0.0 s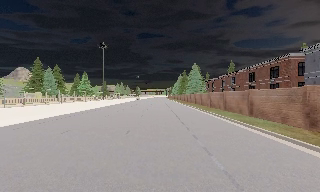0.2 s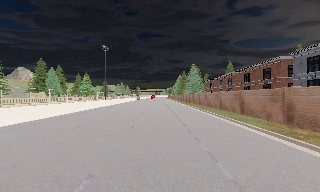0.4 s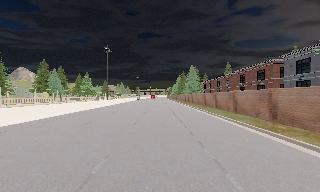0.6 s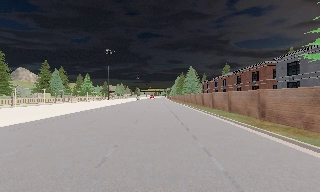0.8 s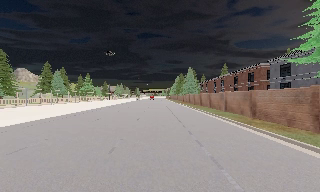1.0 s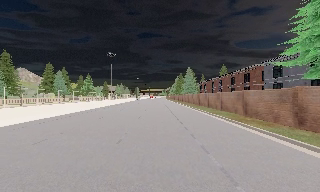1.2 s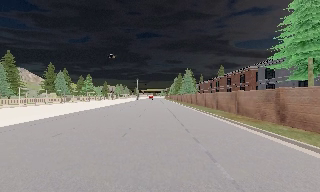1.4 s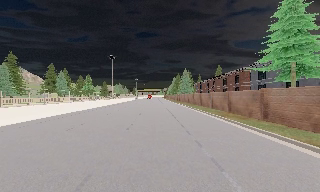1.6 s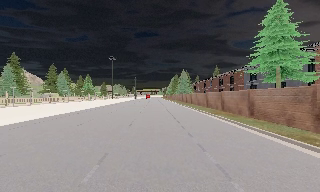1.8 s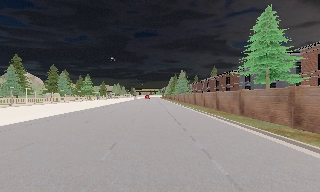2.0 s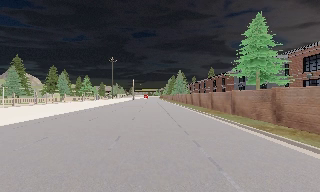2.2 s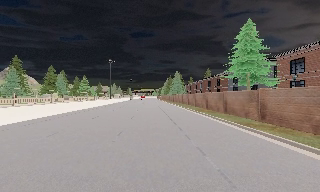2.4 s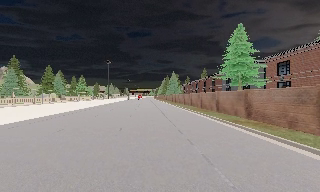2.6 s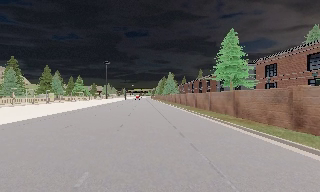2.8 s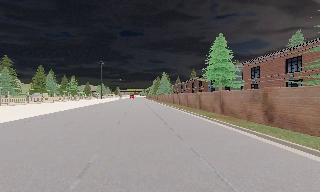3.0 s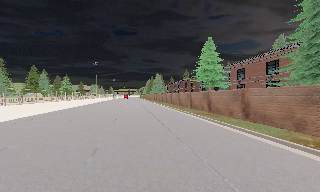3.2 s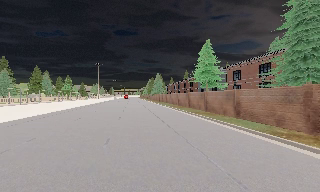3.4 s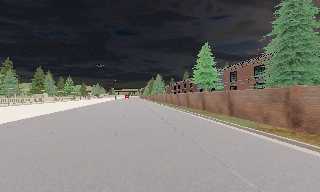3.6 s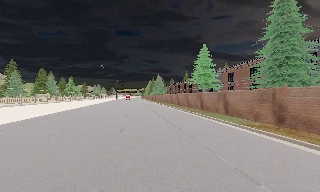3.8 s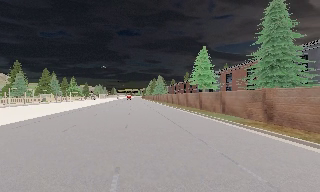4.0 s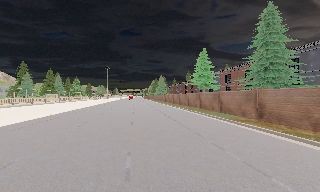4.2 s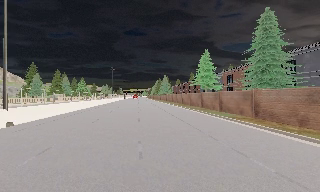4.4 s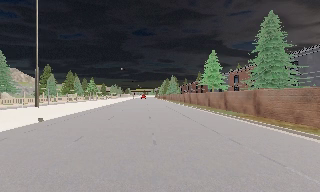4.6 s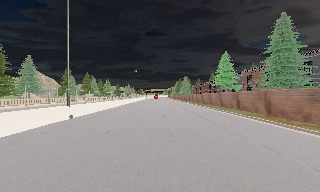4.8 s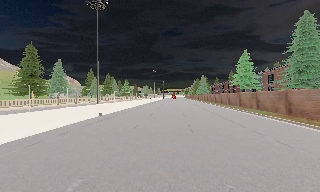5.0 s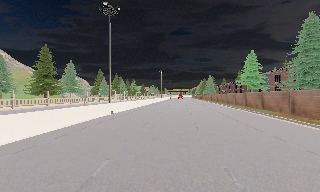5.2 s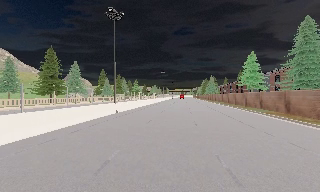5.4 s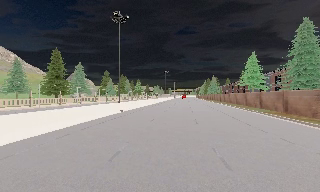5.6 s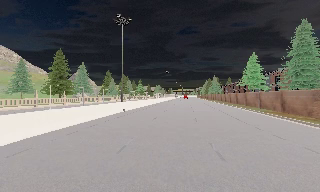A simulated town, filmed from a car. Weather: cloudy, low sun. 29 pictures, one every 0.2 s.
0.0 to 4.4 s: The camera travels backward, about 30 m, so what stands in front gets smaller.
4.4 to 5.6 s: The scene slides to the right, as the camera pans about 15 degrees to its left. It travels backward, about 6 m, so what stands in front gets smaller. It loses speed.
The film runs backward here.
